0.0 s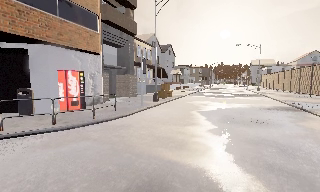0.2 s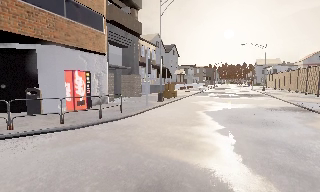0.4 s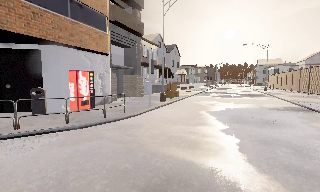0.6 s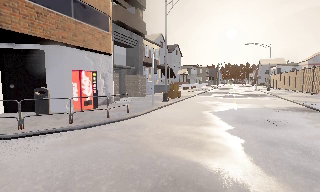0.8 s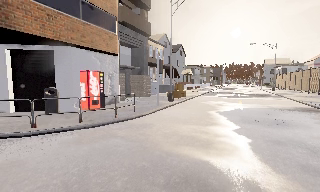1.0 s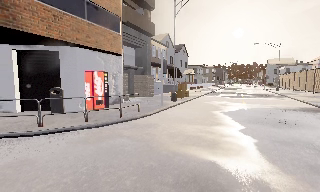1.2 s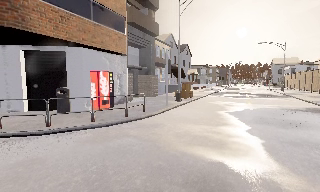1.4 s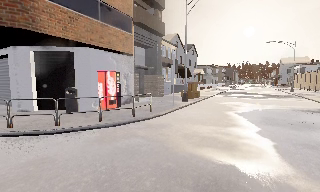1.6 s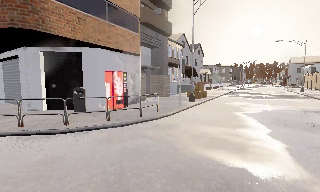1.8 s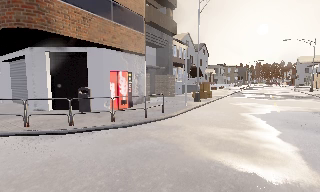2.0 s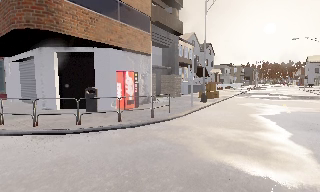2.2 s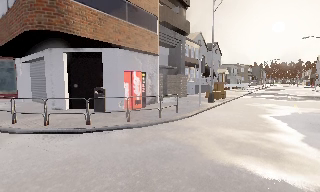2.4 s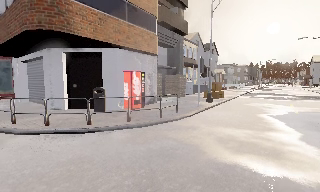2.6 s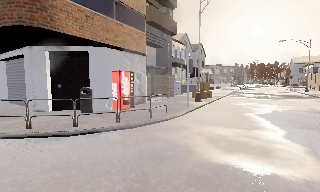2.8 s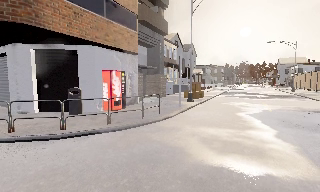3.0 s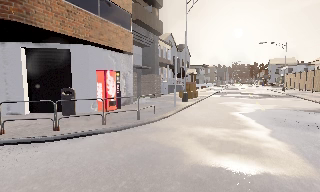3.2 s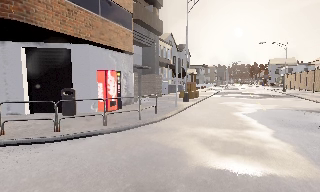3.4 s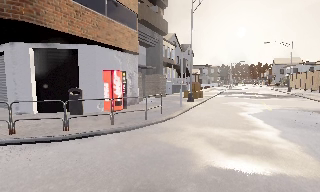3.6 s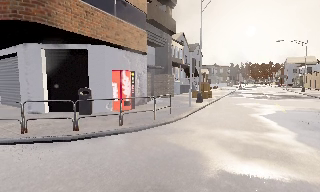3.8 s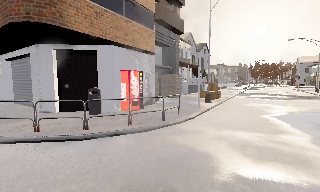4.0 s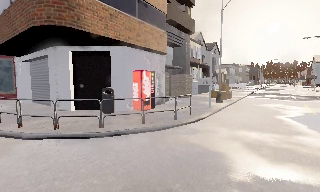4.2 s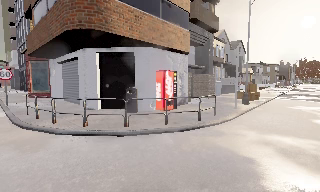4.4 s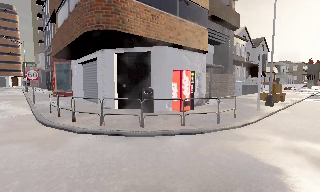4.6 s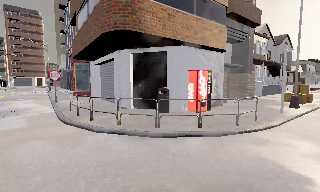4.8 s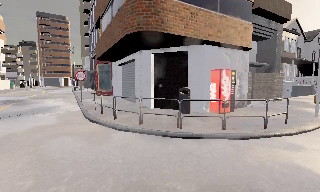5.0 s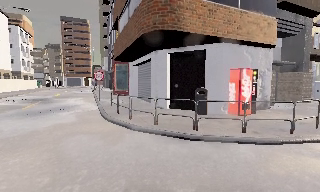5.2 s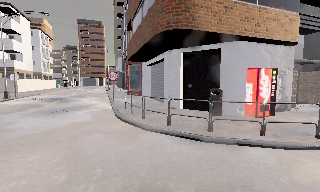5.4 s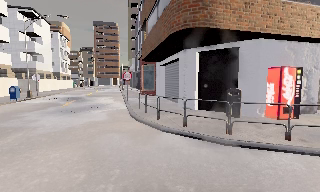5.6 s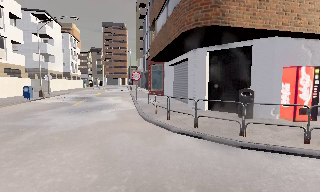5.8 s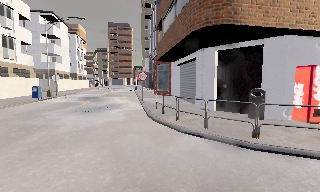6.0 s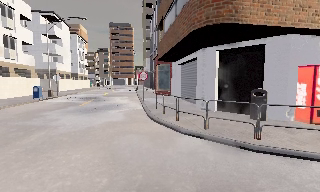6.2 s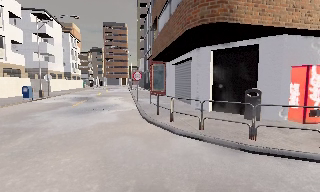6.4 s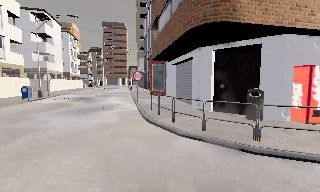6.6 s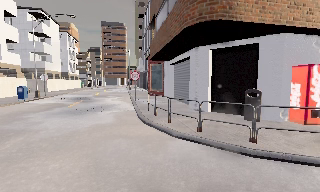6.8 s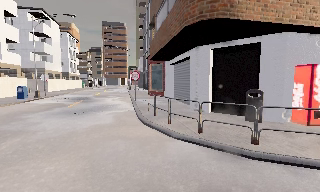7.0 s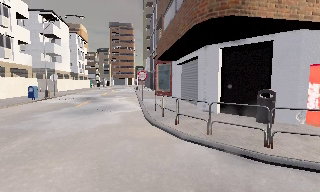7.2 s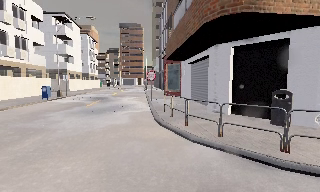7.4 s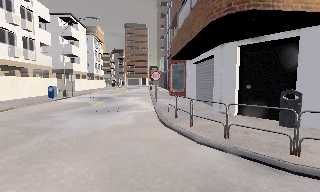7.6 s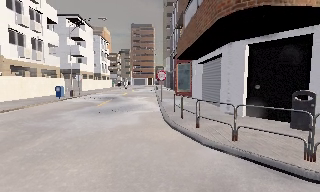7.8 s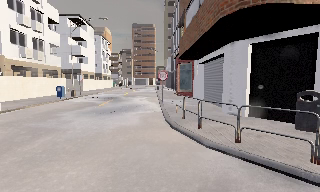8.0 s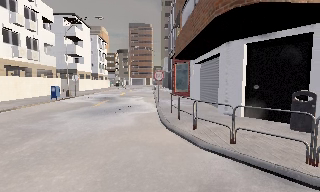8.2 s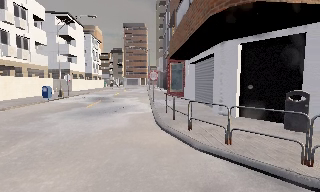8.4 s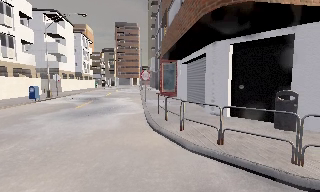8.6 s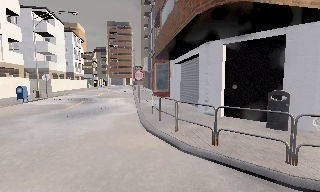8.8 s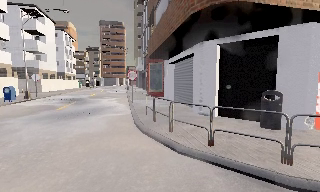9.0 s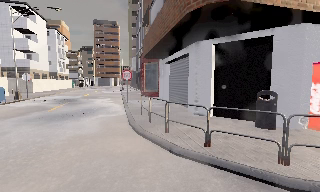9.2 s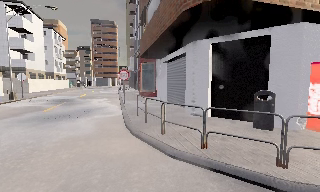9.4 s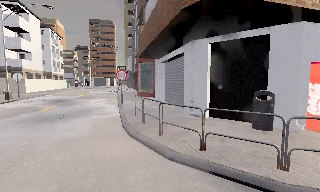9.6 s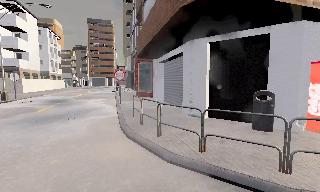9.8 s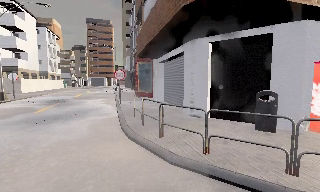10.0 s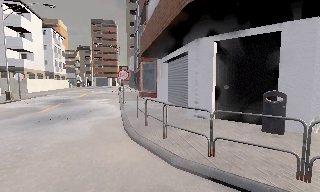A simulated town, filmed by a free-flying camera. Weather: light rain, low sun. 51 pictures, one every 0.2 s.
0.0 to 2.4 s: The camera swings to its left by about 15 degrees, and the scene slides to the right. It travels to its left, about 1 m, so close, fixed things drift to the right.
2.4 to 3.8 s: The camera shifts only a little, or ends up much as it began.
3.8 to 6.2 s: The camera swings to its left by about 45 degrees, and the scene slides to the right. It travels forward and to its left, about 1 m.
6.2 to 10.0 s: The camera travels forward, about 2 m, so what stands in front looms larger.
The film runs forward here.
